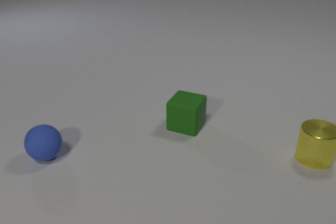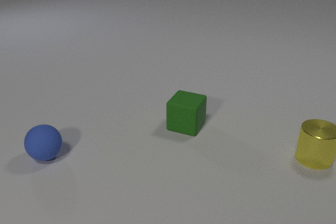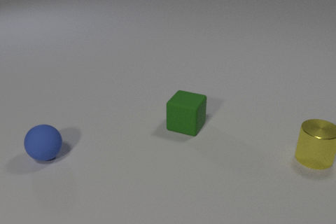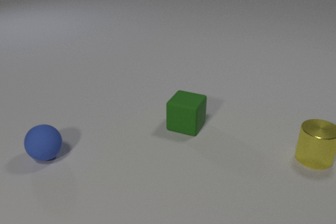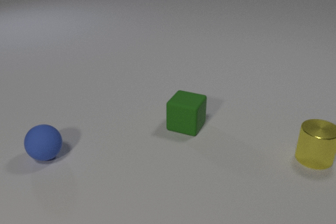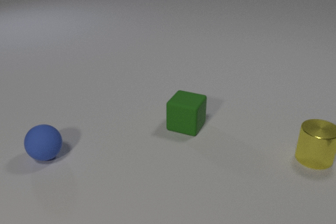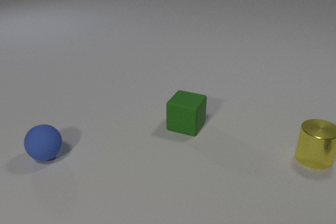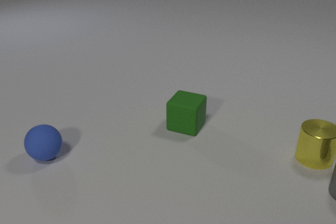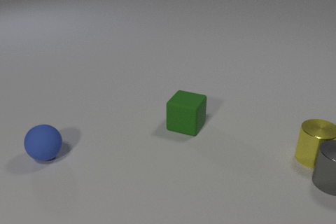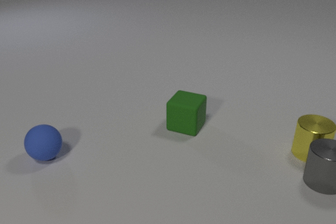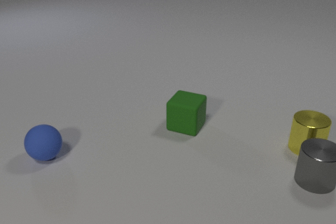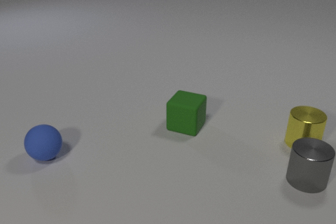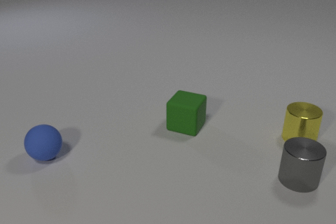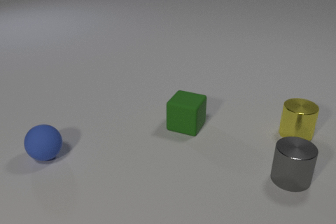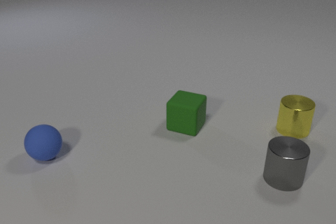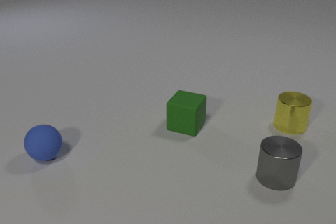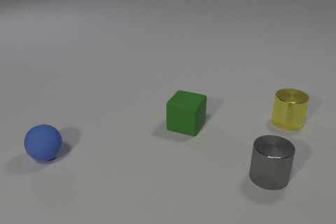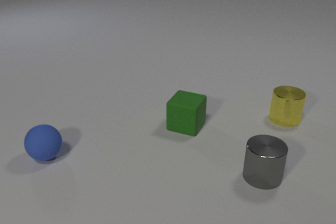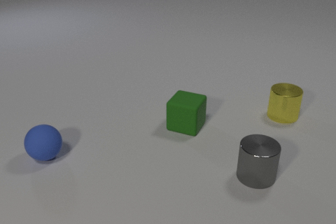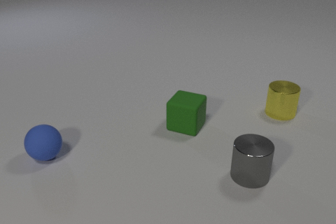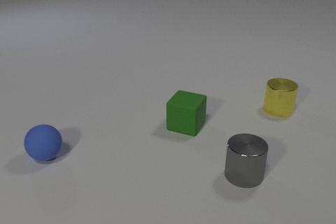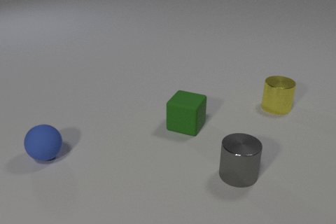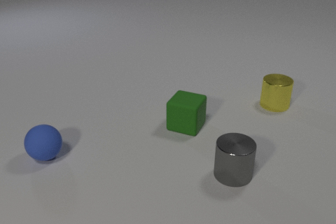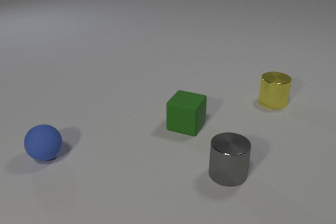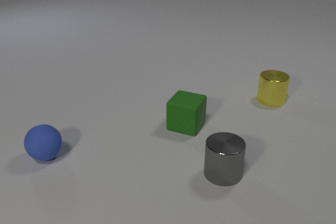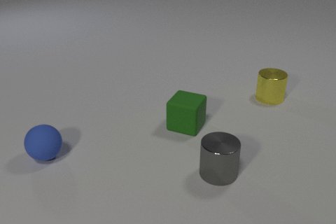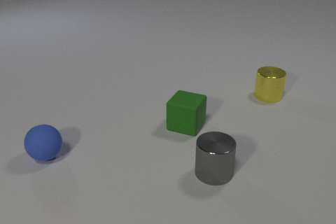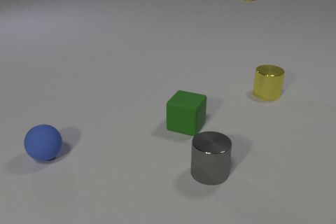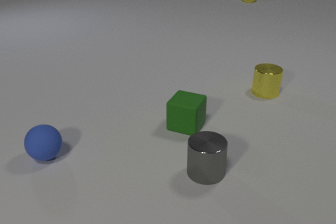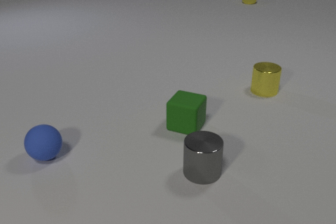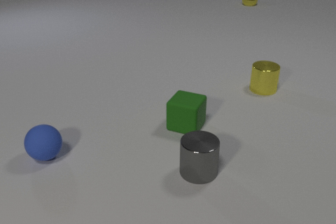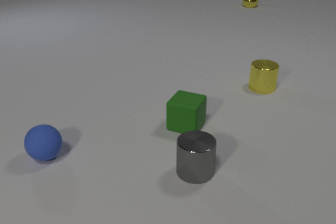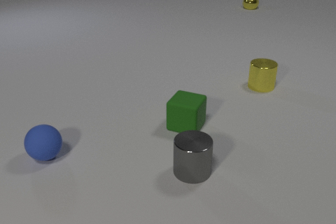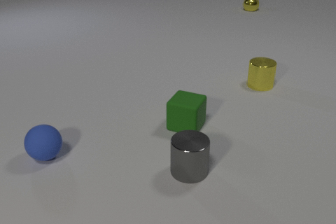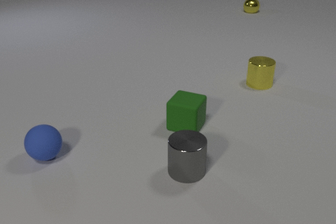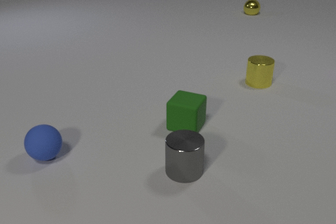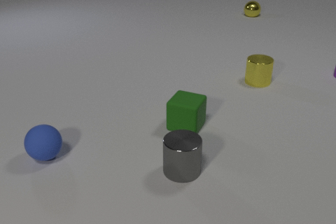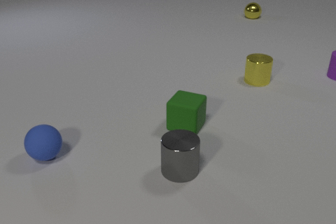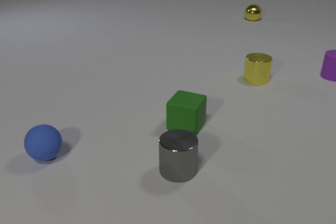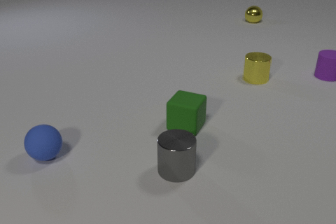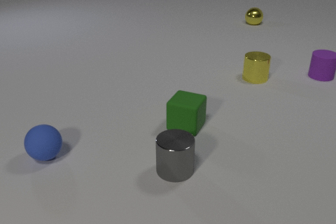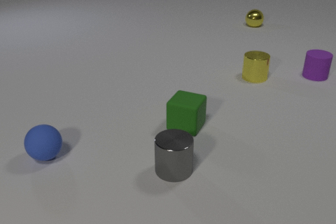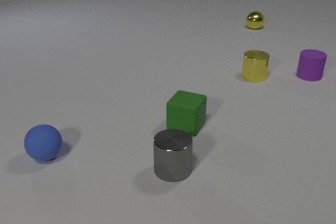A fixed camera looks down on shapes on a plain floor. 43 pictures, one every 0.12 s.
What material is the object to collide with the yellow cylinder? metal.
How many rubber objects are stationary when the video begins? 2.
What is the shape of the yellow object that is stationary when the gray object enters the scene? cylinder.
0.00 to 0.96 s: The gray metal cylinder comes in at the right edge, slides to the left and away from the camera. The gray metal cylinder and the yellow metal cylinder collide.
0.96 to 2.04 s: The gray metal cylinder slides to the left. The yellow metal cylinder slides away from the camera and to the left.
2.04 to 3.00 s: The gray metal cylinder slides to the left. The yellow metal cylinder slides away from the camera and to the left.
3.00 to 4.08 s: The gray metal cylinder slides to the left. The yellow metal cylinder slides away from the camera. The yellow metal sphere comes in at the top edge, rolls toward the camera.
4.08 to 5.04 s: The gray metal cylinder slides to the left. The yellow metal cylinder slides away from the camera. The purple rubber cylinder comes in at the right edge, slides to the left. The yellow metal sphere rolls toward the camera.
